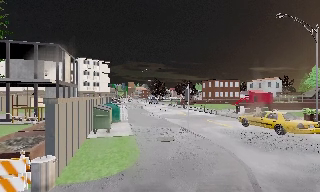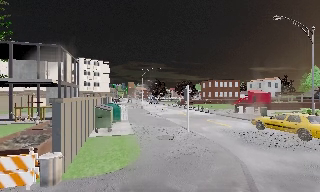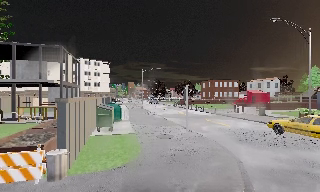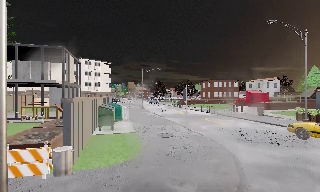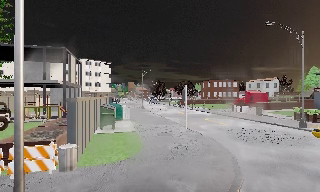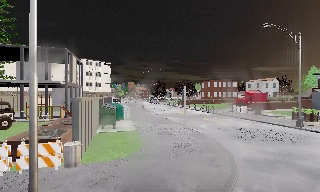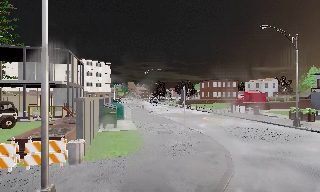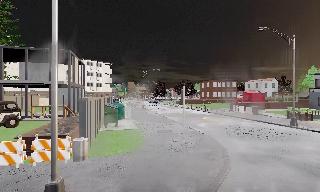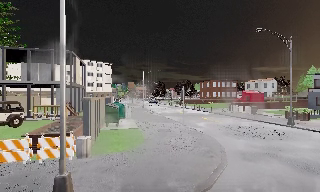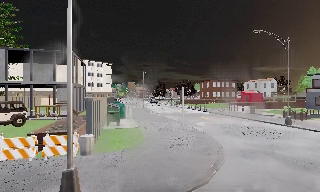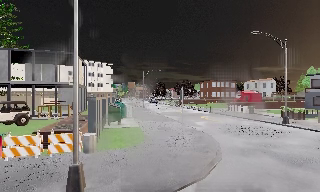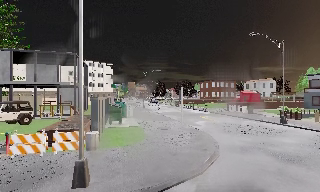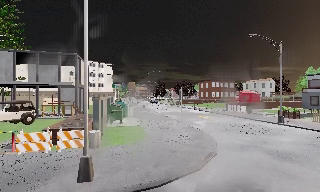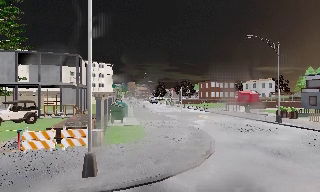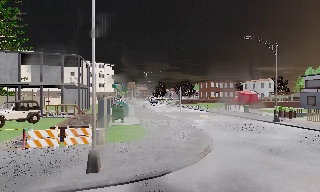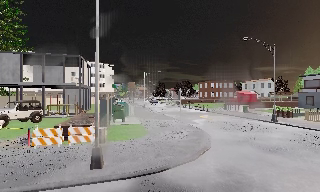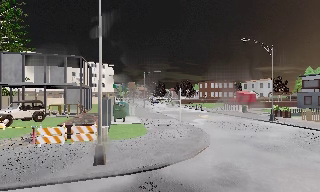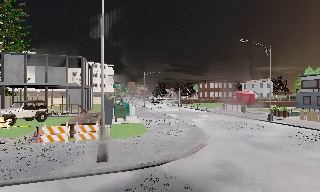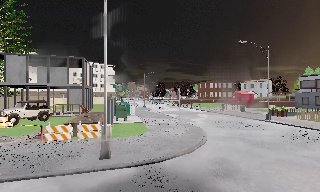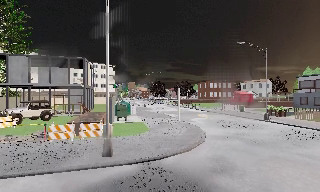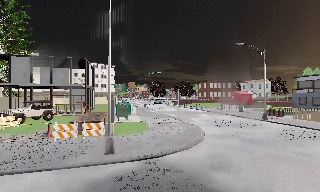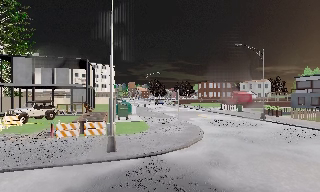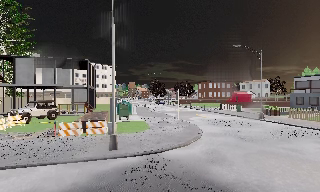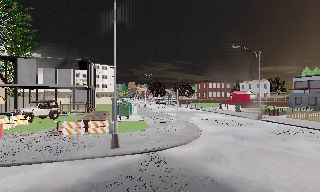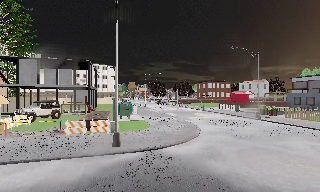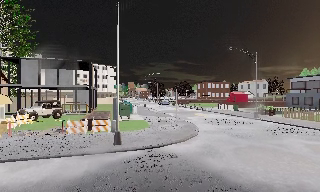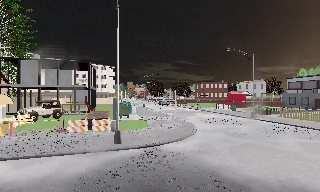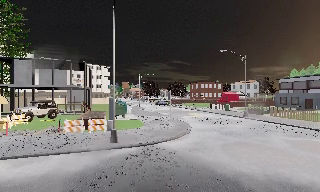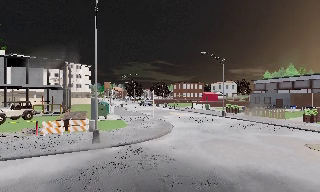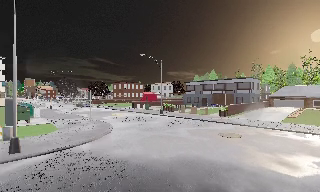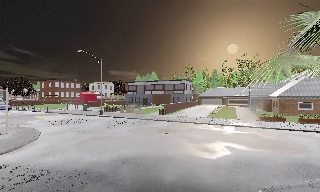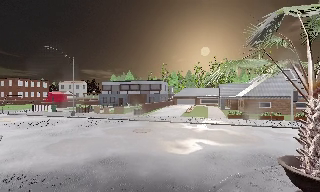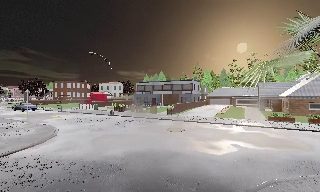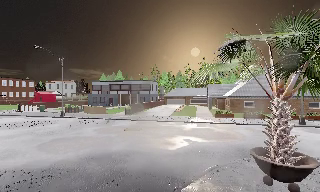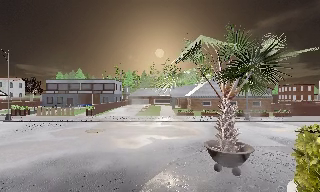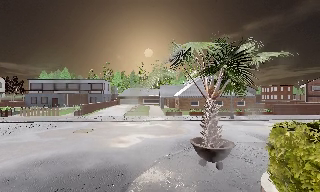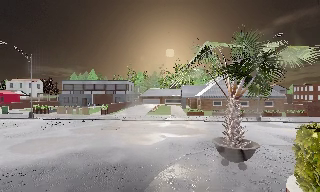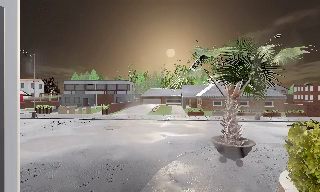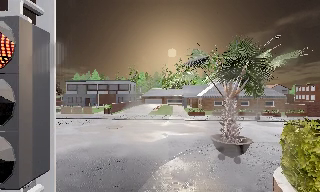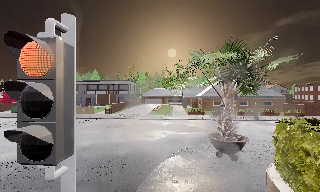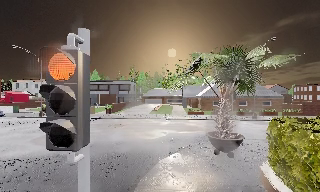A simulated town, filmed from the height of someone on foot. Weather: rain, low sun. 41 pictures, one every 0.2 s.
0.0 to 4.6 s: The camera travels backward, about 6 m, so what stands in front gets smaller.
4.6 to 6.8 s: The scene slides to the left, as the camera pans about 75 degrees to its right. It travels backward, about 3 m.
6.8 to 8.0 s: The camera travels backward, about 1.5 m, so what stands in front gets smaller.
The film runs backward here.
